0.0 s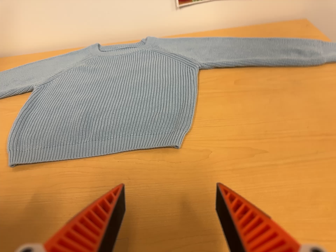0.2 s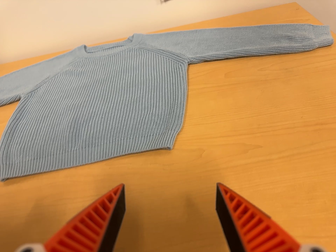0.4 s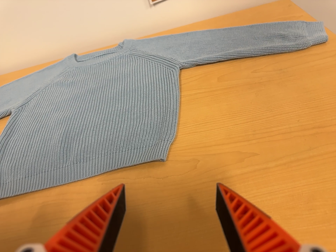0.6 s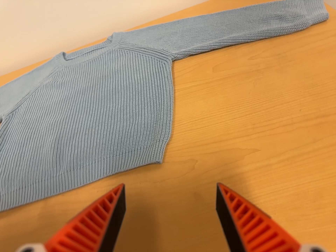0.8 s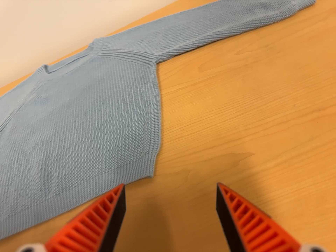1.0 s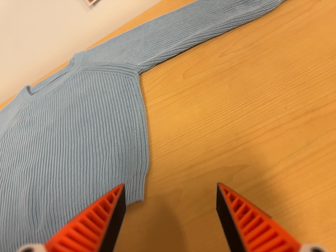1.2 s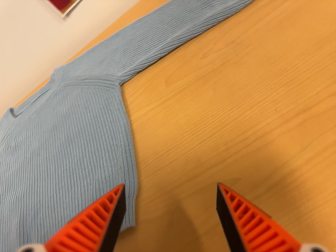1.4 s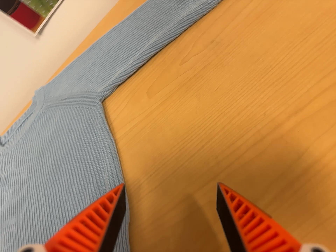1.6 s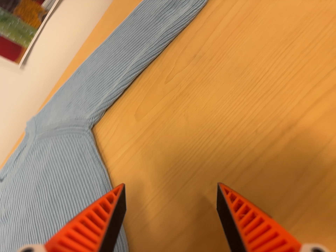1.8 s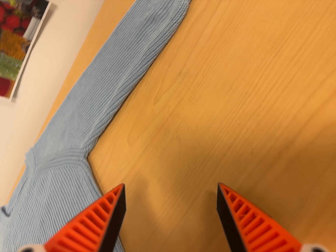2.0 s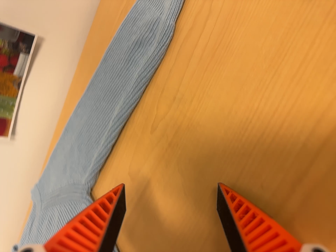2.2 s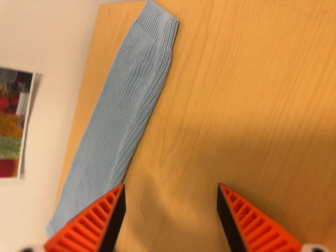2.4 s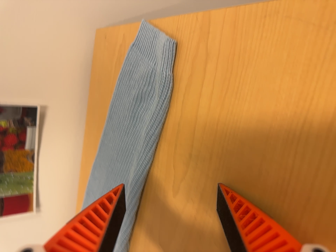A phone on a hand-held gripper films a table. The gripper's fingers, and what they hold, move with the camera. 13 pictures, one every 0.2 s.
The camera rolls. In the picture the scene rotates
counterclockwise.
0.0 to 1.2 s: The camera travels toward the top of its view, forward and to its right, about 20 cm. It rolls about its line of sight by about 30 degrees, and the scene rotates counterclockwise.
1.2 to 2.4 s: The camera pans to its left by about 10 degrees. It travels toward the top of its view, forward and to its right, about 20 cm, so close, fixed things drift downward. It rolls about its line of sight by about 40 degrees, and the scene rotates counterclockwise.
The film runs forward here.
